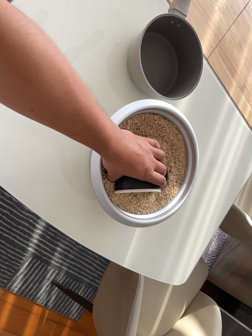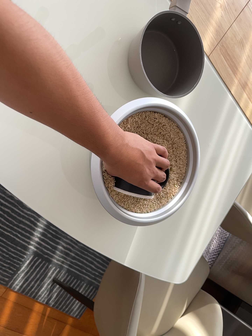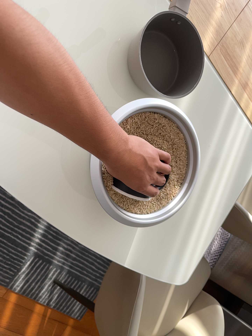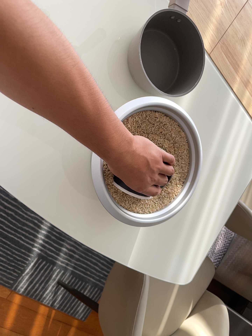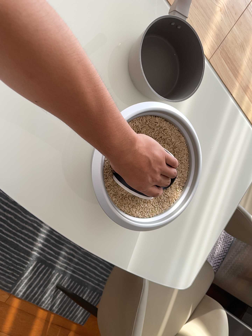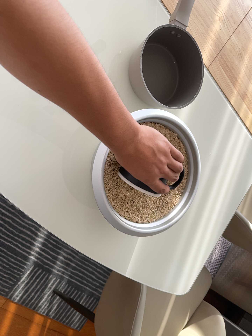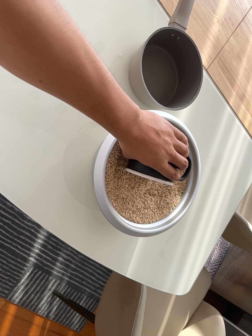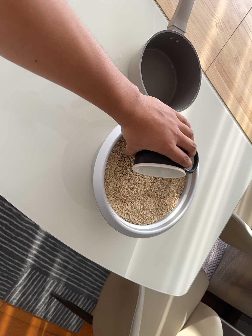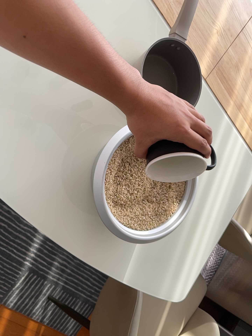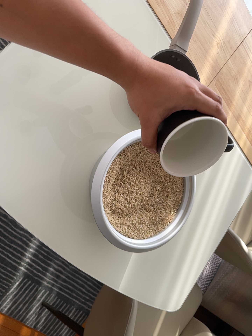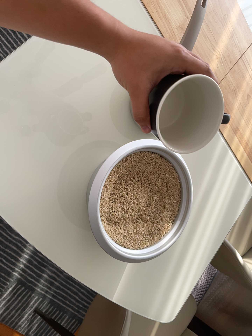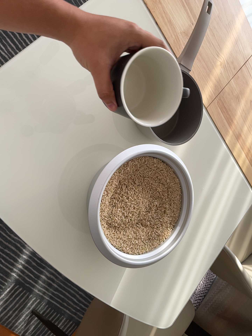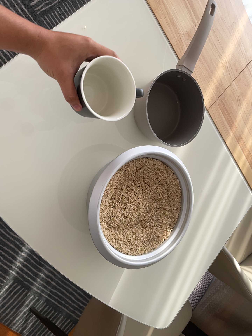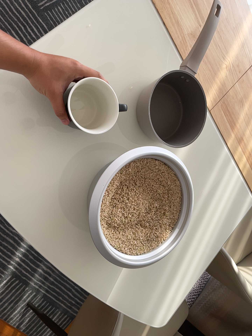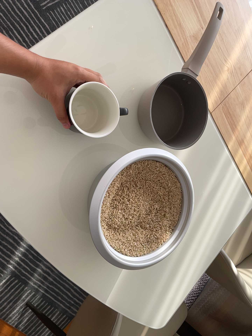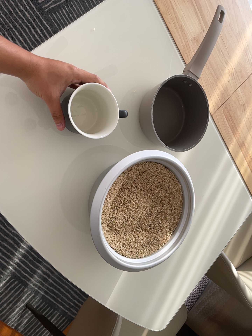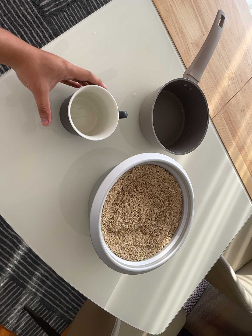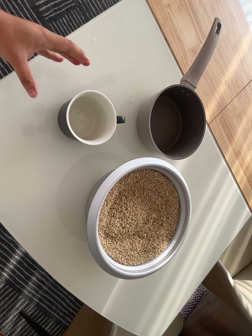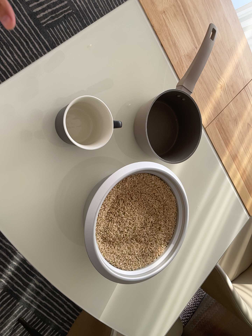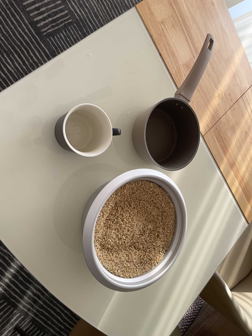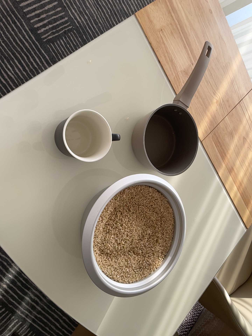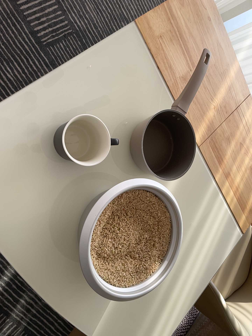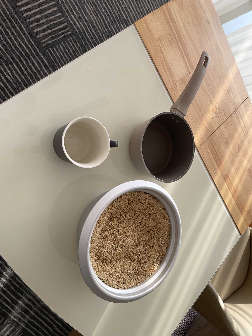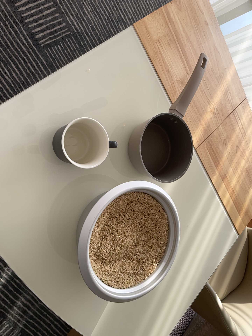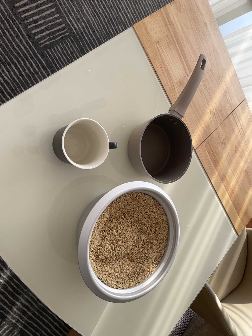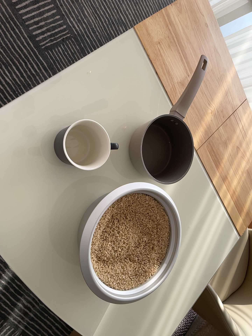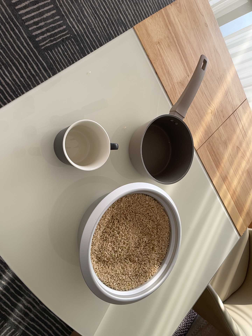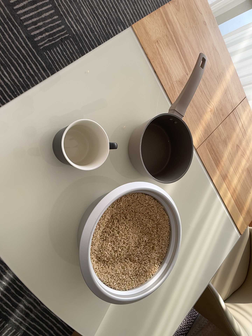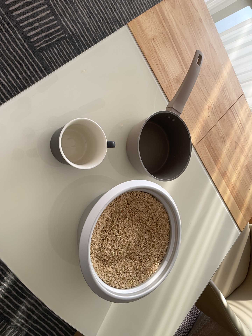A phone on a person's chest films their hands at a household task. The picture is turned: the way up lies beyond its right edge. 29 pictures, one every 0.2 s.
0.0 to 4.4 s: The camera's aim tips toward the top of its view by about 10 degrees, and the scene shifts downward. It rolls about its line of sight by about 10 degrees, and the scene rotates clockwise.
4.4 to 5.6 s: The camera keeps its place and its aim.
The film runs backward here.
